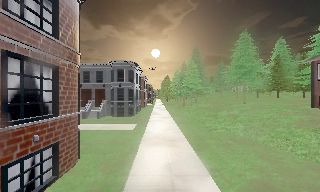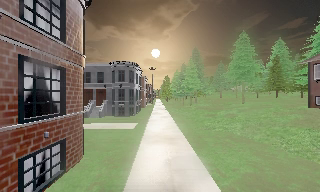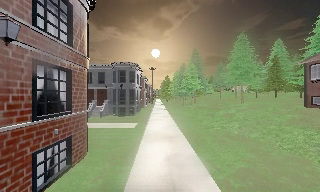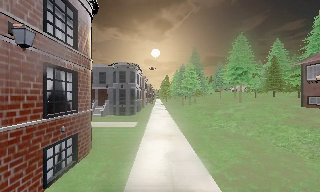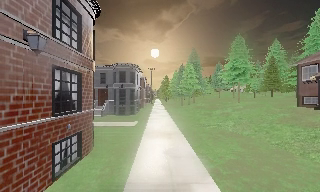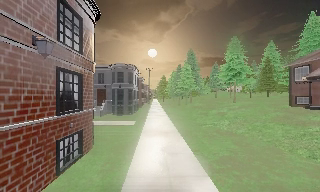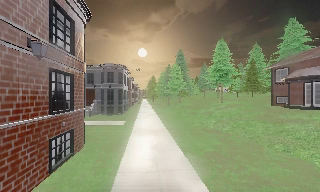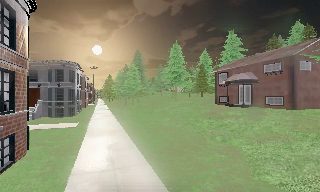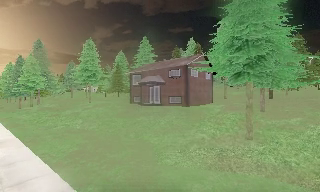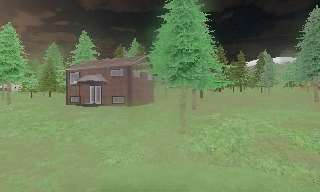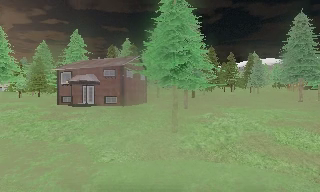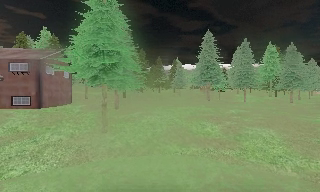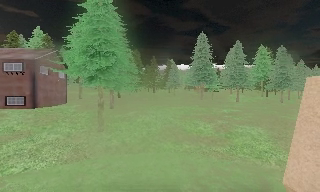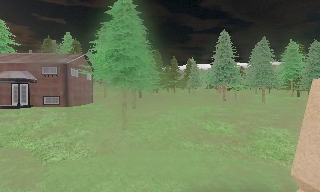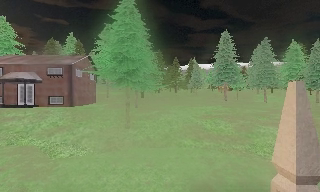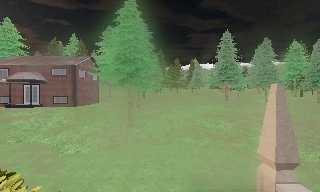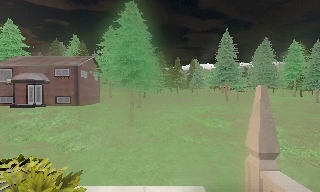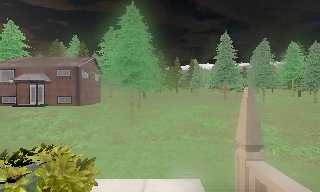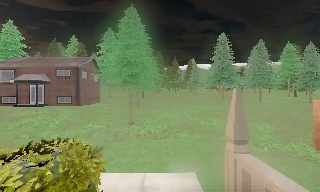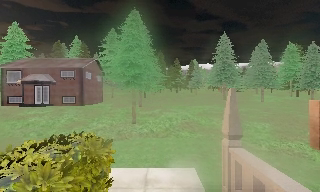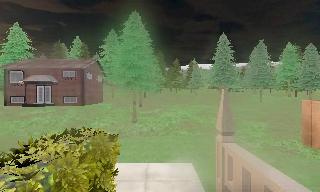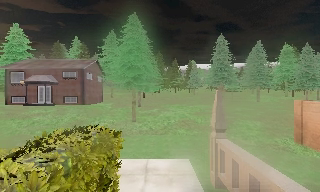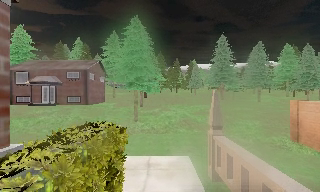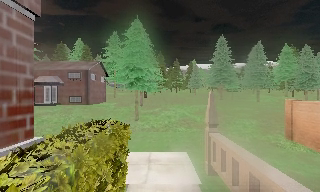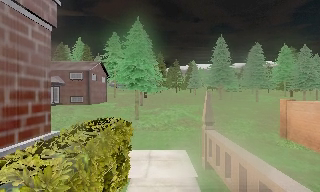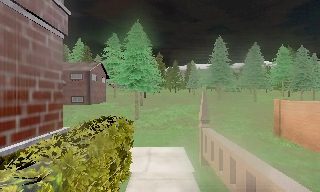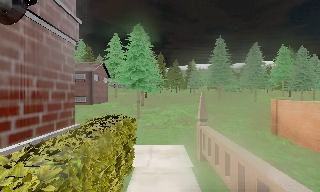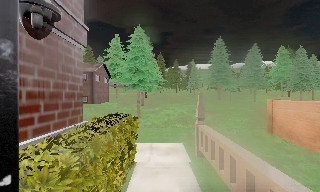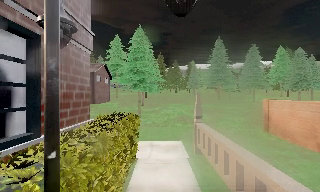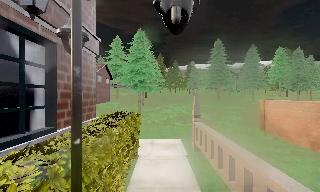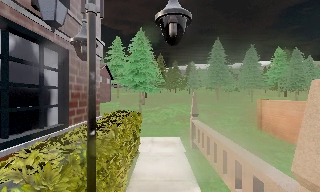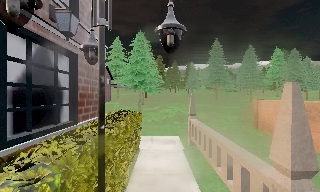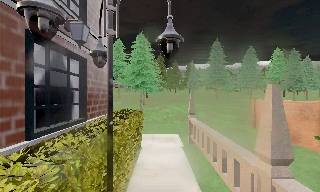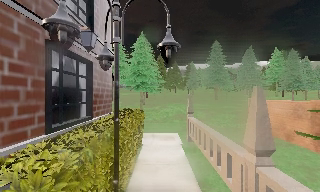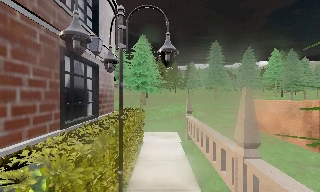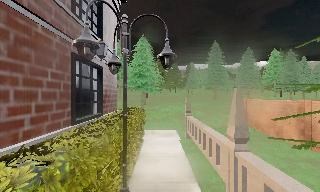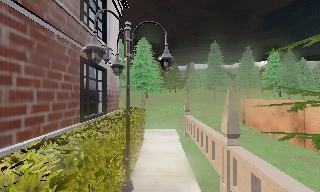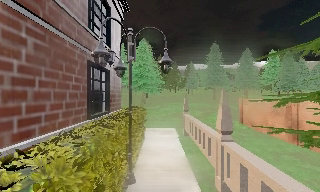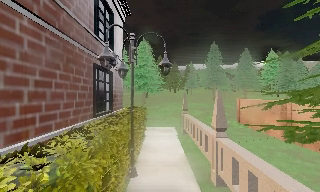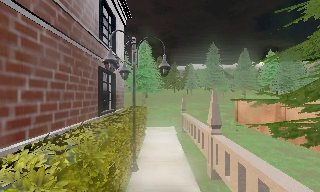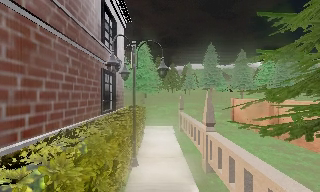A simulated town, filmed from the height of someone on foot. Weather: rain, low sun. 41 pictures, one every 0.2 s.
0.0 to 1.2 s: The camera travels backward, about 2.5 m, so what stands in front gets smaller.
1.2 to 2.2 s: The camera swings to its right by about 90 degrees, and the scene slides to the left. It travels backward, about 1.5 m.
2.2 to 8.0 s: The camera travels backward, about 11 m, so what stands in front gets smaller.
The film runs backward here.
